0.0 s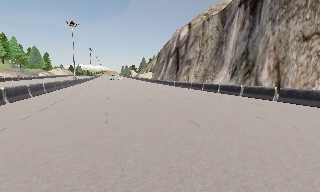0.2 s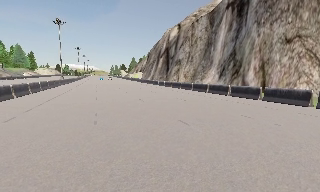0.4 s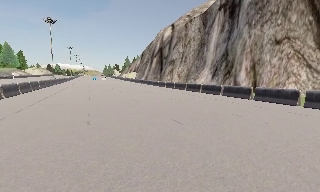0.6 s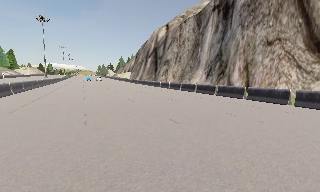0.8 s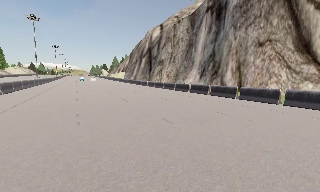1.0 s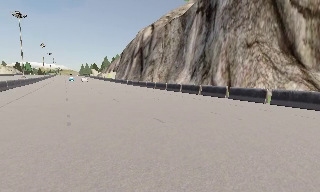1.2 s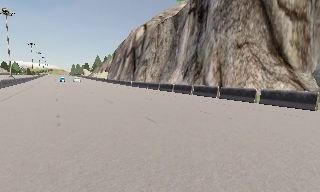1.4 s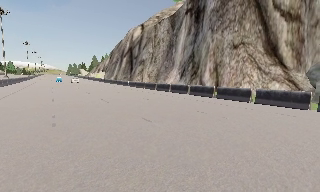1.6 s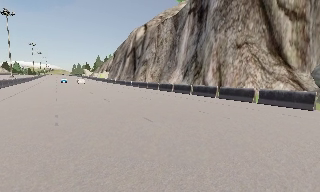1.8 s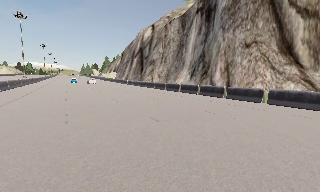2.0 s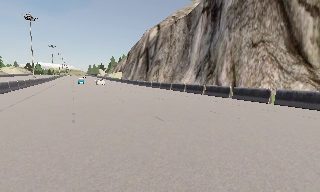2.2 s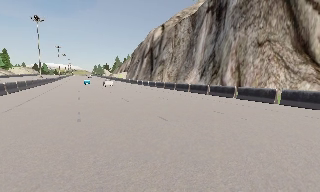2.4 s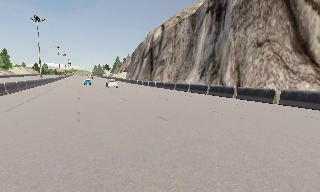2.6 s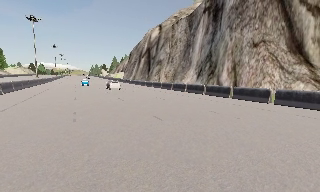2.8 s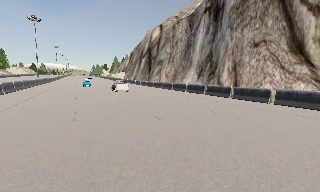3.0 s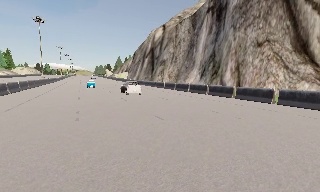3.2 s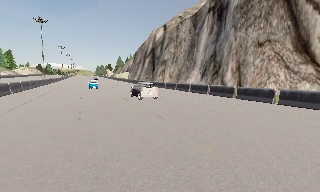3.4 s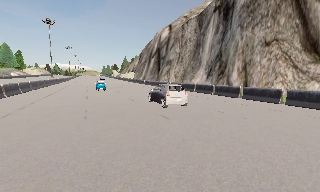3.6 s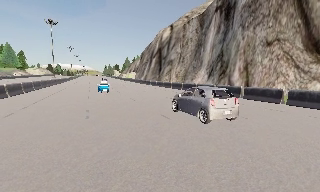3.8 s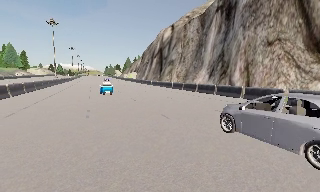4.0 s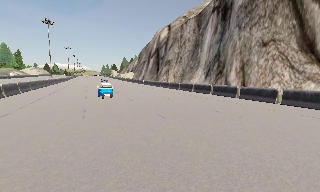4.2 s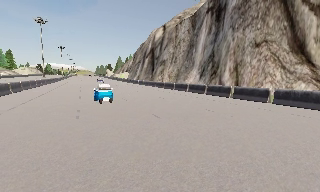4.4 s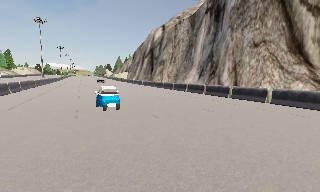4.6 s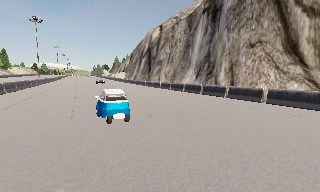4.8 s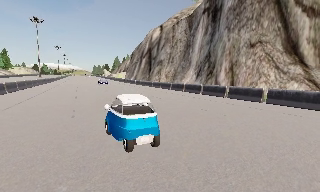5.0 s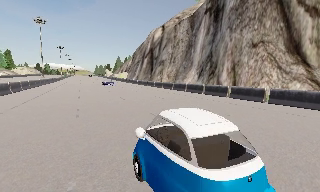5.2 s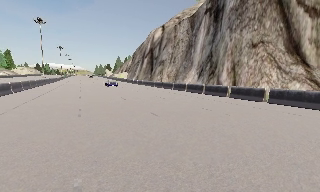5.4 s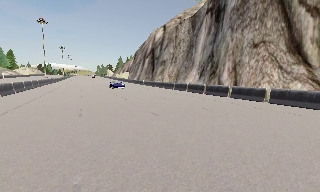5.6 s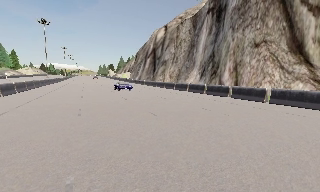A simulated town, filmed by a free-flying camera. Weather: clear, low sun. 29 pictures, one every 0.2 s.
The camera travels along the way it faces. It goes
backward.
0.0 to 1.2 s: The camera pans to its right, which is clockwise from overhead, by about 15 degrees.
1.2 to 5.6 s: The camera travels backward and to its right, about 1.5 m, so what stands in front gets smaller.
The film runs backward here.
